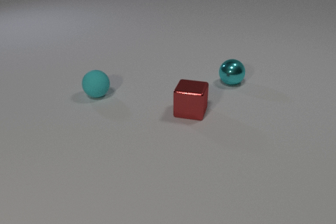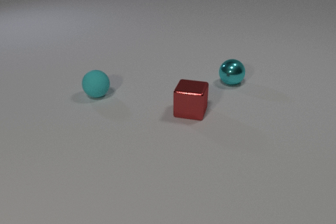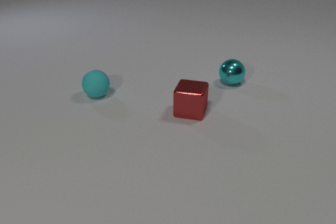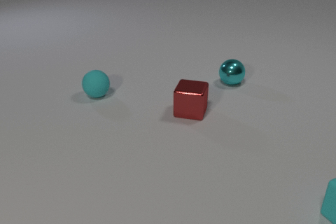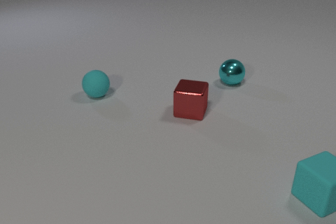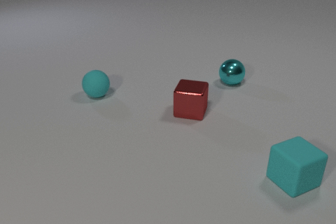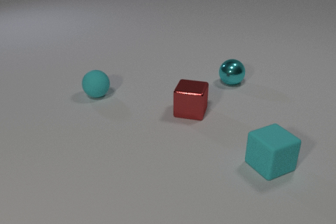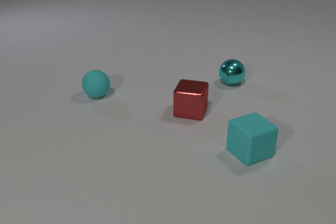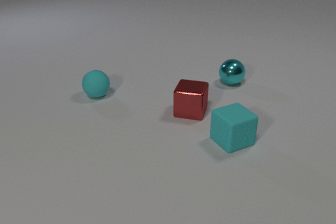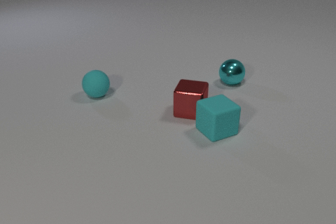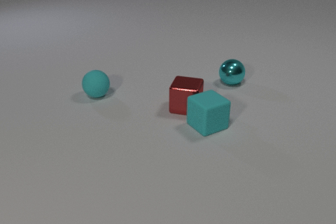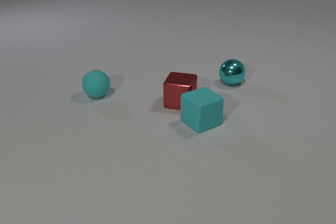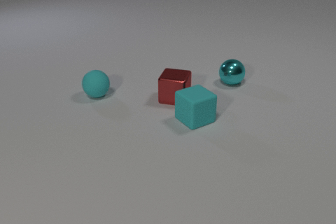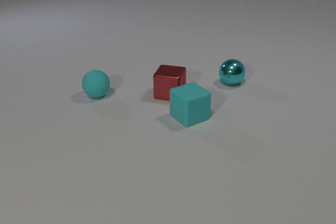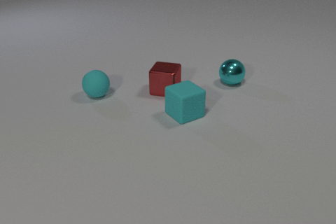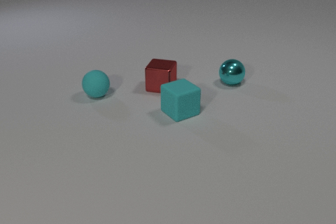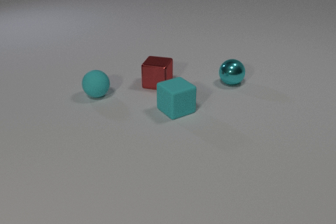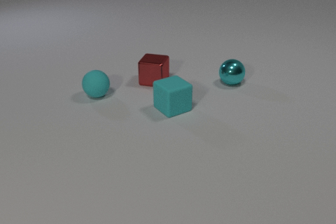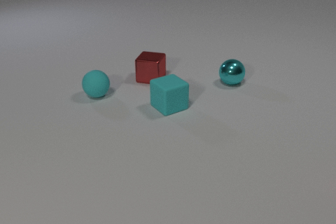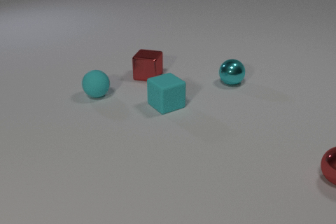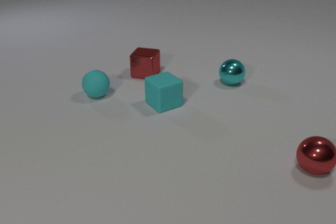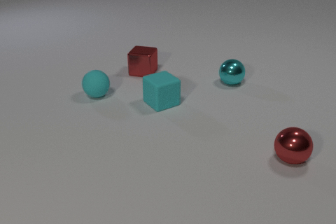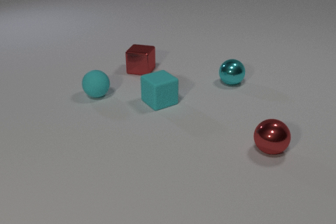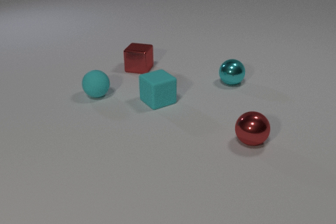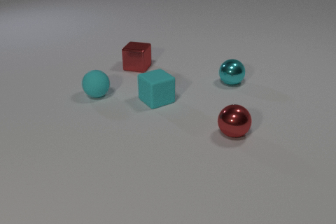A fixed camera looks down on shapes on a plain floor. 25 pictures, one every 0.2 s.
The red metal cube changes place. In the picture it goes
away from the camera.
0.0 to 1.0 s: The cyan rubber cube comes in at the right edge, slides to the left and away from the camera.
1.0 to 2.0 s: The cyan rubber cube slides to the left and away from the camera. The red metal cube slides away from the camera. The cyan rubber cube and the red metal cube collide.
2.0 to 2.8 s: The cyan rubber cube slides to the left and away from the camera. The red metal cube slides away from the camera and to the left.
2.8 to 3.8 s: The cyan rubber cube slides to the left and away from the camera. The red metal cube slides away from the camera and to the left. The red metal sphere comes in at the right edge, rolls to the left.
3.8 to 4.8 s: The cyan rubber cube slides away from the camera and to the left. The red metal cube slides away from the camera and to the left. The red metal sphere rolls to the left and away from the camera.
How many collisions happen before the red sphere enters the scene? 1.
How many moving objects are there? 3.
What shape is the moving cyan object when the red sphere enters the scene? cube.
